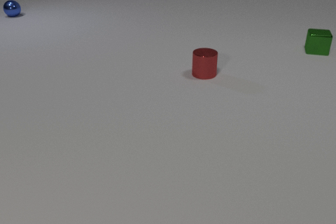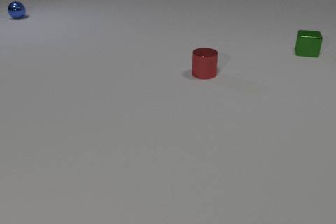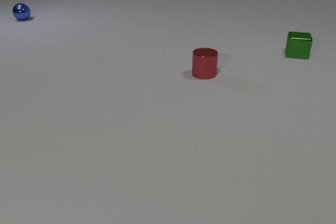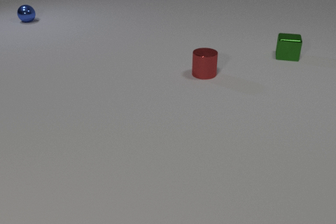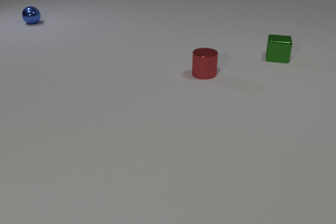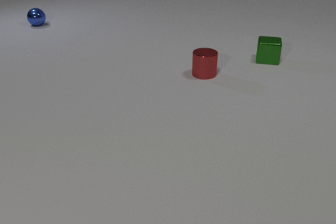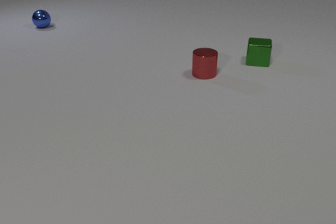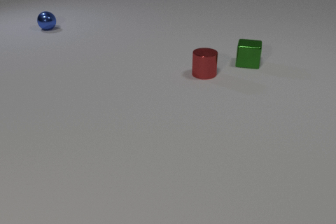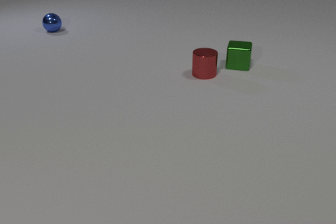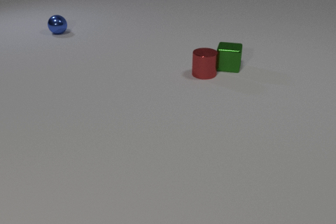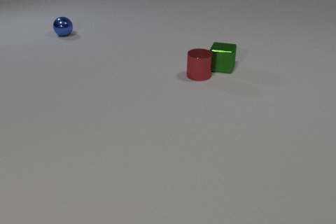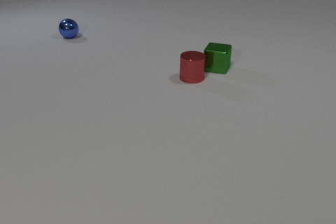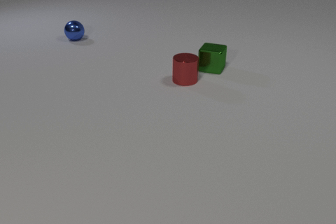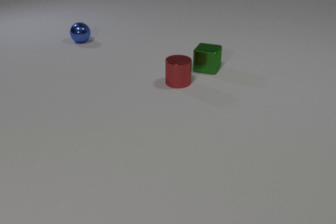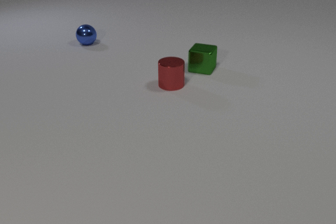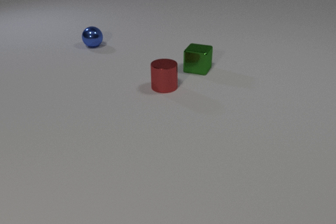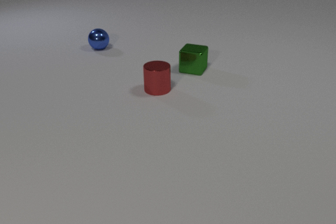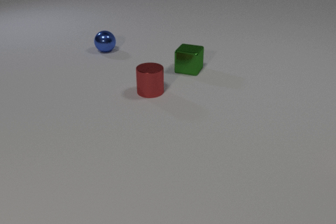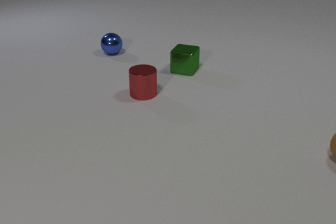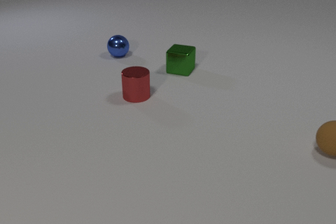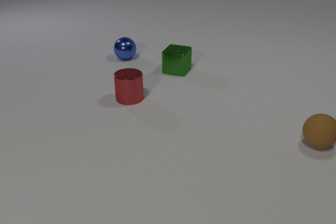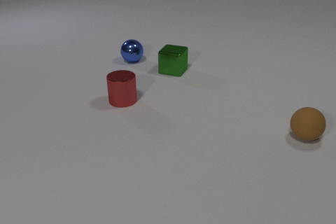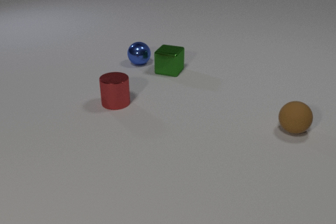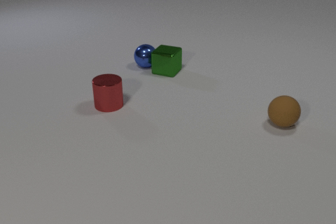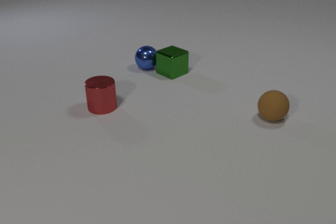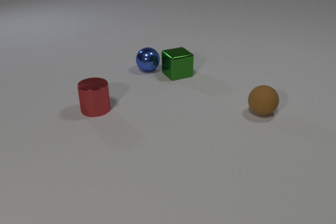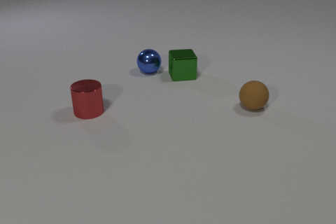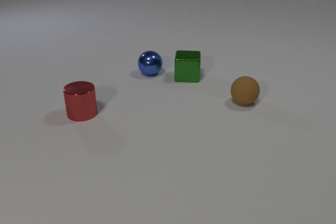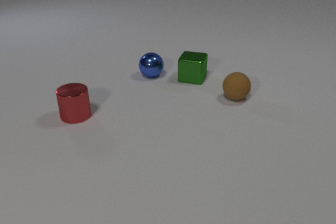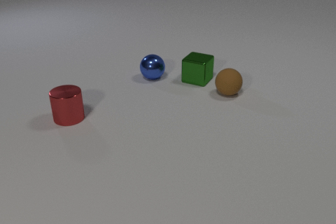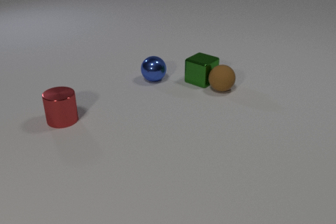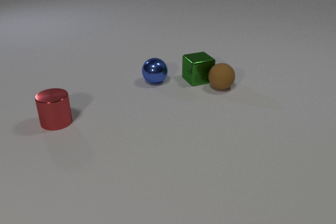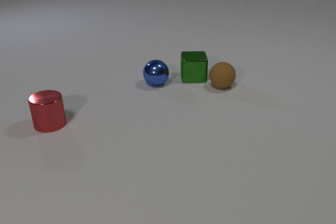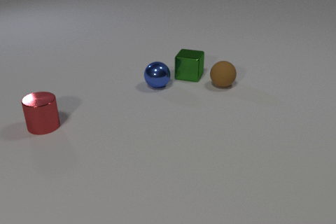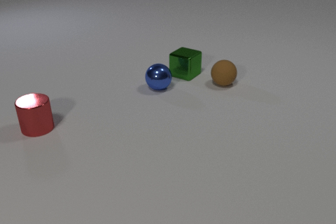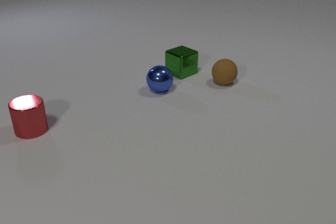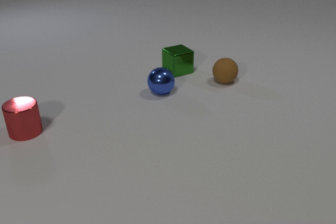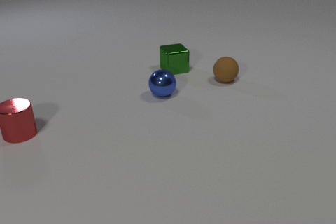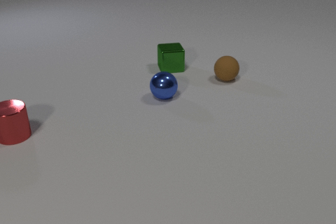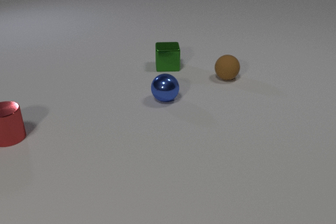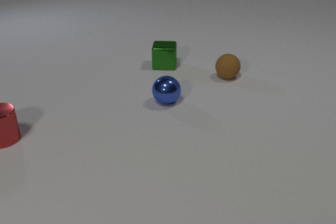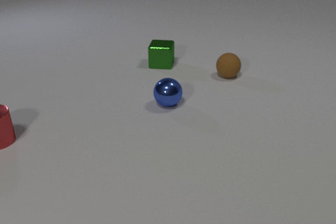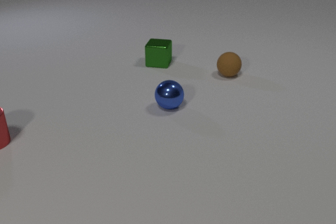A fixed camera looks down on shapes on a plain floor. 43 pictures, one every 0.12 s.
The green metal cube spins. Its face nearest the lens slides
to the left.
The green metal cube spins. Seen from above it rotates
clockwise.
0.00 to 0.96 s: The green metal cube slides to the left and toward the camera. The blue metal sphere rolls toward the camera and to the right.
0.96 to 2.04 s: The green metal cube slides to the left. The red metal cylinder slides to the left and toward the camera. The blue metal sphere rolls toward the camera and to the right. The green metal cube and the red metal cylinder collide.
2.04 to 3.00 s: The green metal cube slides to the left and toward the camera, spins so that its near face slides to the left, clockwise seen from above. The red metal cylinder slides to the left and toward the camera. The blue metal sphere rolls toward the camera and to the right. The brown rubber sphere comes in at the right edge, rolls to the left and away from the camera. The green metal cube and the blue metal sphere collide.
3.00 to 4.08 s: The green metal cube slides to the right, spins clockwise seen from above by about 150 degrees, its near face sliding to the left. The red metal cylinder slides to the left. The blue metal sphere rolls toward the camera. The brown rubber sphere rolls away from the camera and to the left. The green metal cube and the brown rubber sphere collide.
4.08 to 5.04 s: The green metal cube slides away from the camera and to the left, spins so that its near face slides to the left, clockwise seen from above. The red metal cylinder slides to the left. The blue metal sphere rolls toward the camera. The brown rubber sphere rolls away from the camera.
Are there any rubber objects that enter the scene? yes.
What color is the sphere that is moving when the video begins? blue.
What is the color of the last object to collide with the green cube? brown.
